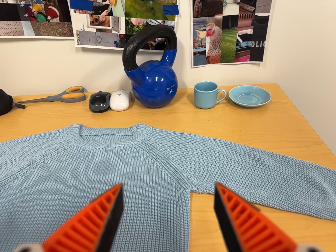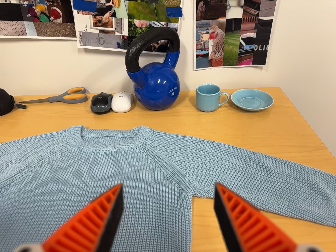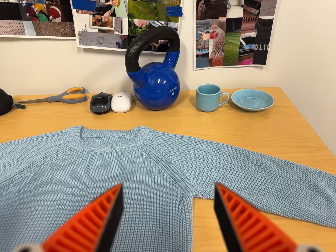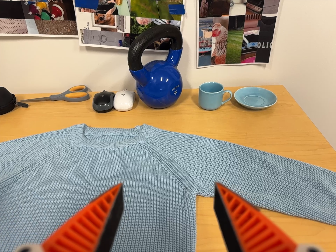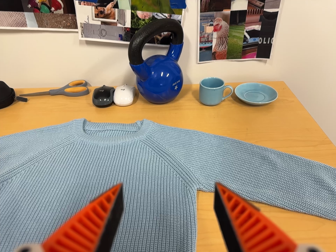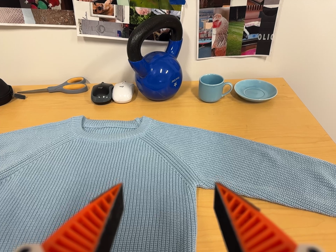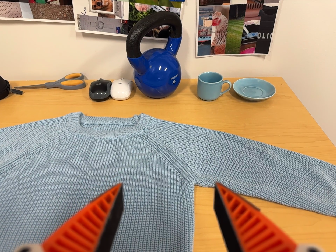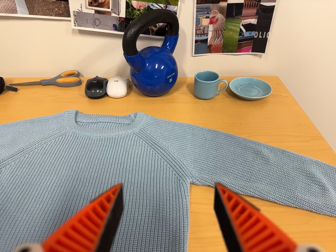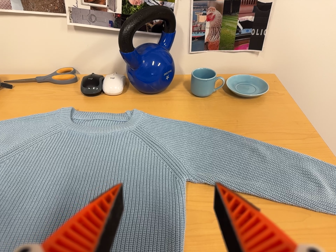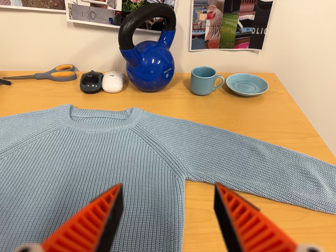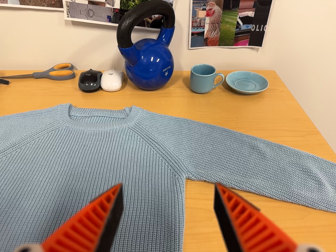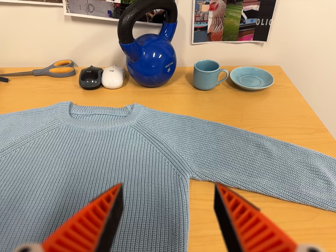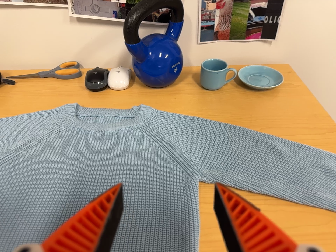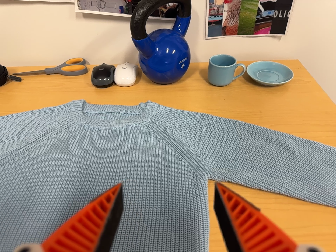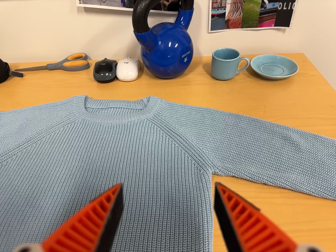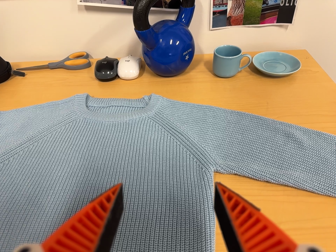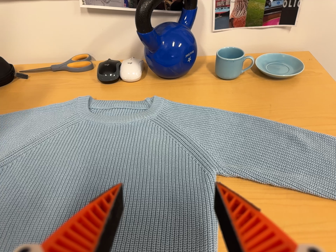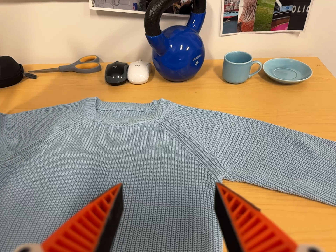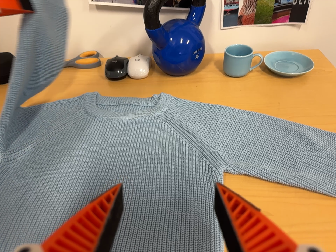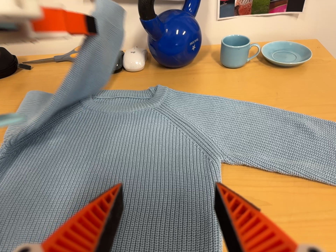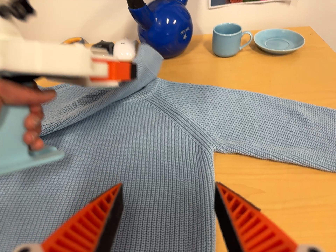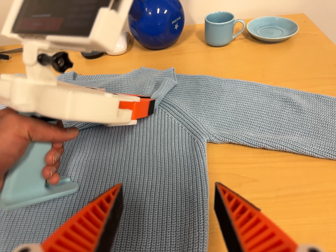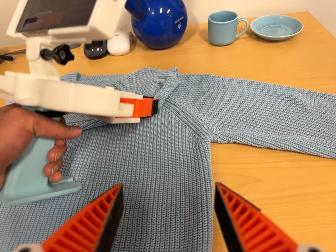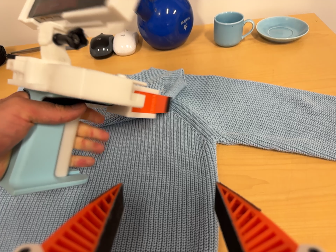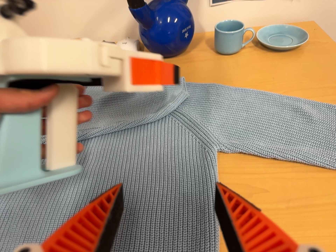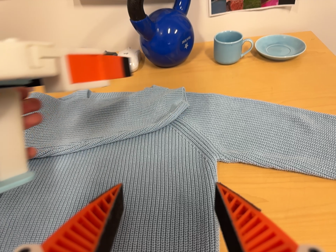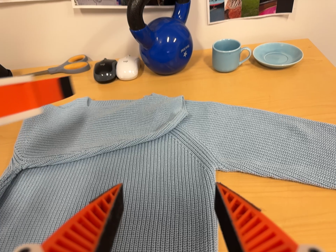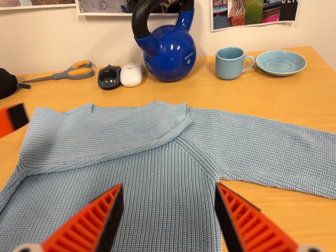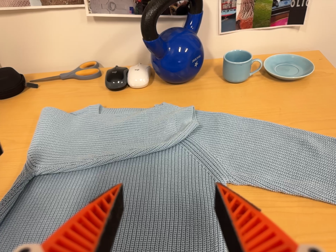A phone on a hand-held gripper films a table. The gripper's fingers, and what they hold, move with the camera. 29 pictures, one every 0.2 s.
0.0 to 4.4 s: The camera travels forward, about 9 cm, so what stands in front looms larger. Its aim tips toward the bottom of its view by about 10 degrees, and the scene shifts upward.
4.4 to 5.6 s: The camera travels toward the top of its view, about 5 cm, so close, fixed things drift downward.
The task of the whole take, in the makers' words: left arm across.
The film runs forward here.
